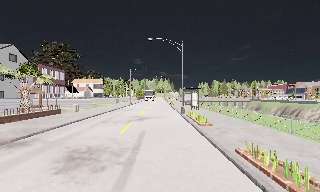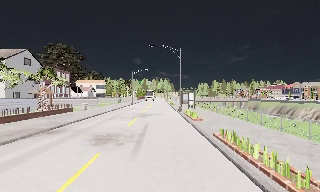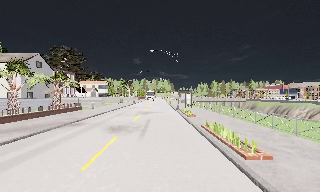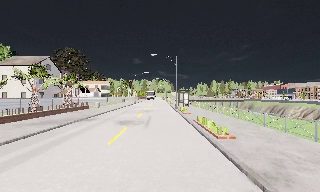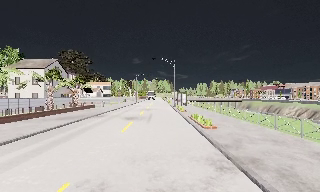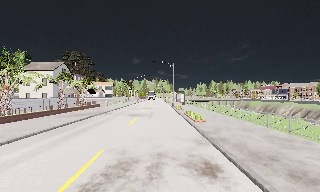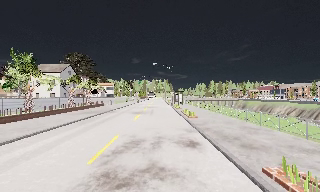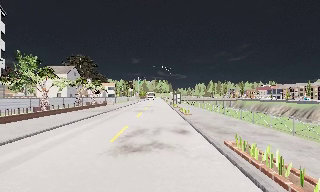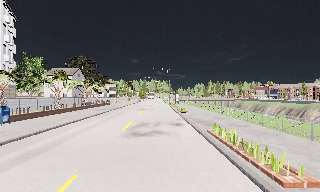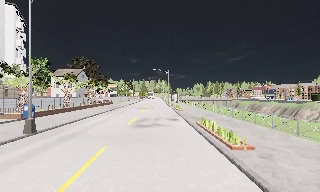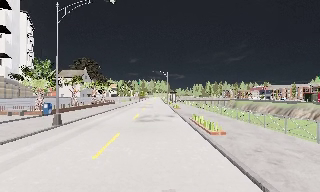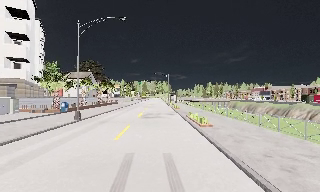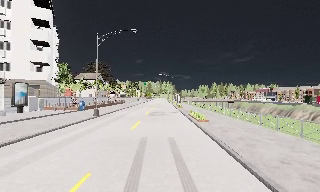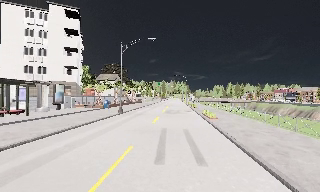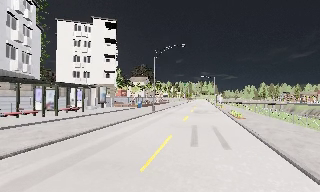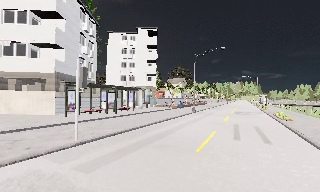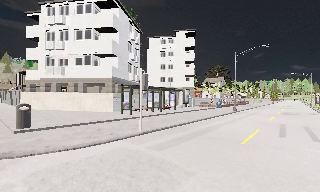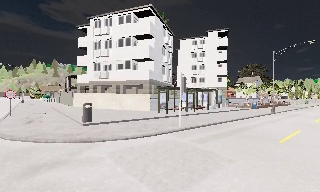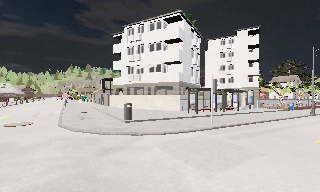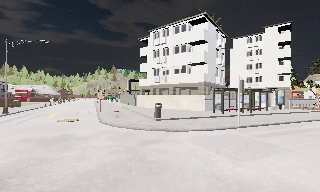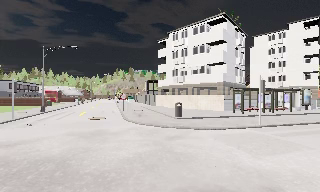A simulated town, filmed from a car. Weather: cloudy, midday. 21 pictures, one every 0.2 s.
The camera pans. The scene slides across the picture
to the right.
The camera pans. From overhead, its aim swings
counterclockwise.
0.0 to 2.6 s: The camera travels backward, about 30 m, so what stands in front gets smaller.
2.6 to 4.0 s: The scene slides to the right, as the camera pans about 65 degrees to its left. It travels backward and to its left, about 9 m. It loses speed.
The film runs backward here.
